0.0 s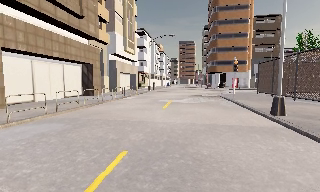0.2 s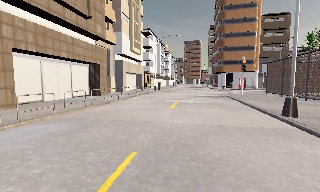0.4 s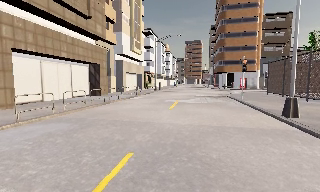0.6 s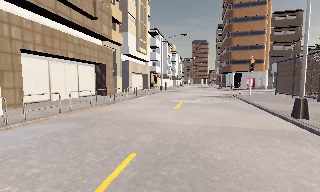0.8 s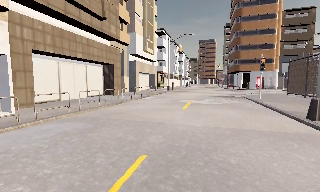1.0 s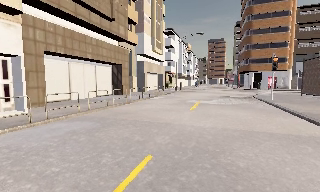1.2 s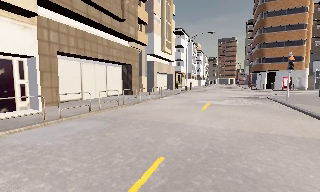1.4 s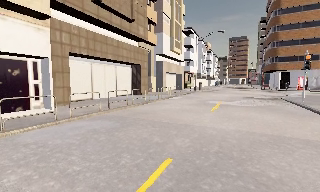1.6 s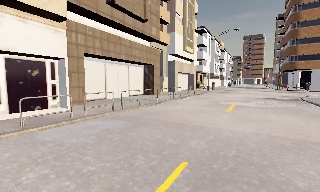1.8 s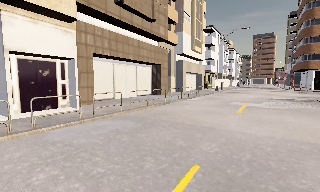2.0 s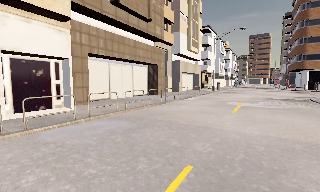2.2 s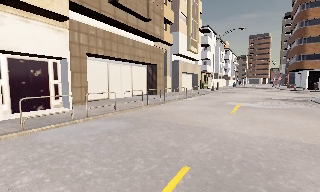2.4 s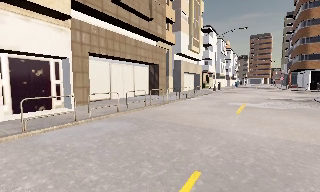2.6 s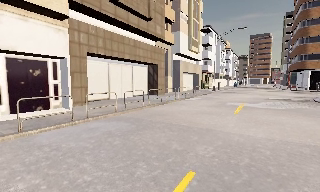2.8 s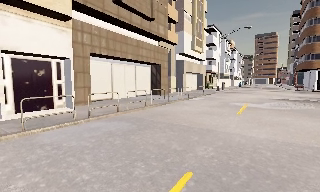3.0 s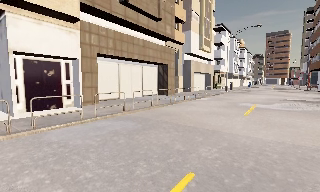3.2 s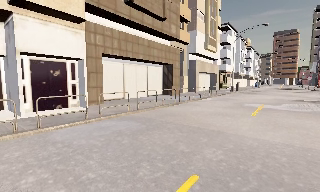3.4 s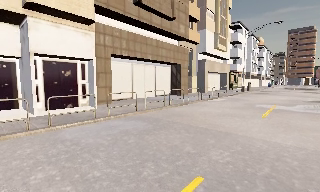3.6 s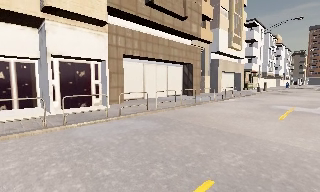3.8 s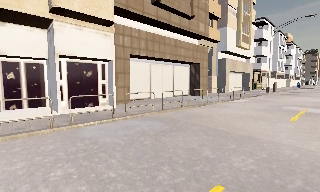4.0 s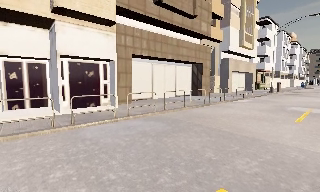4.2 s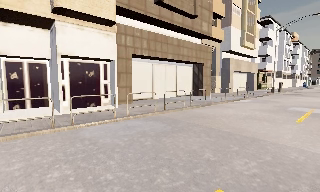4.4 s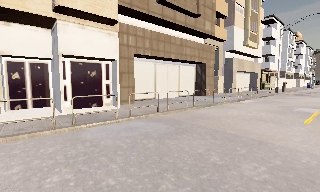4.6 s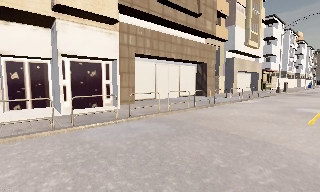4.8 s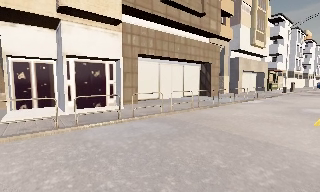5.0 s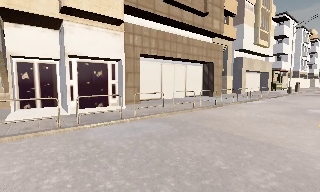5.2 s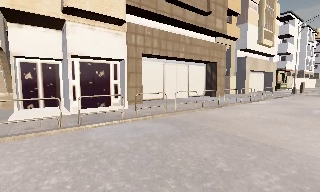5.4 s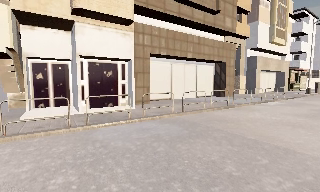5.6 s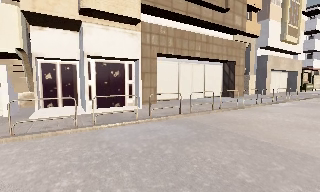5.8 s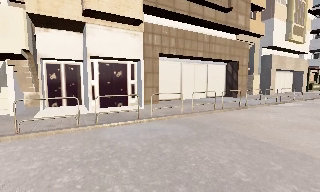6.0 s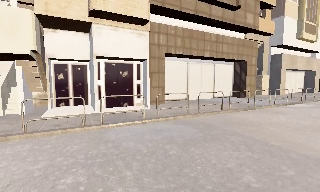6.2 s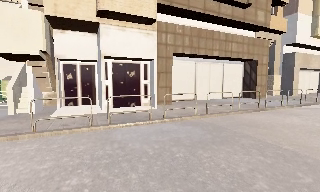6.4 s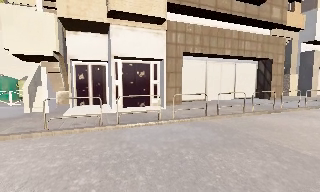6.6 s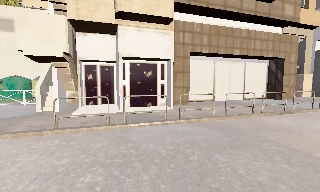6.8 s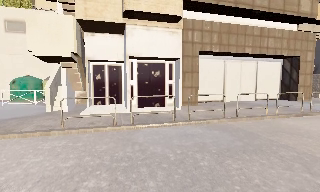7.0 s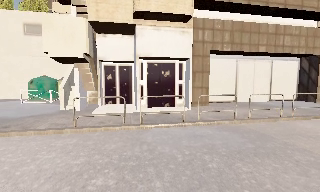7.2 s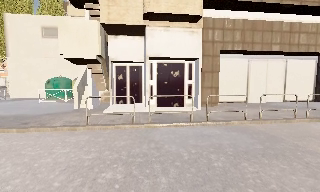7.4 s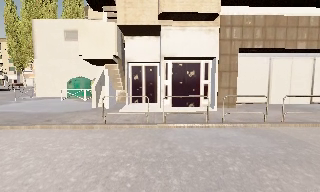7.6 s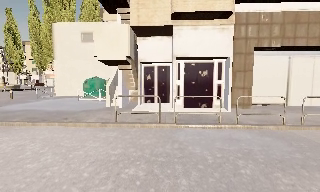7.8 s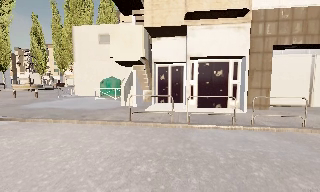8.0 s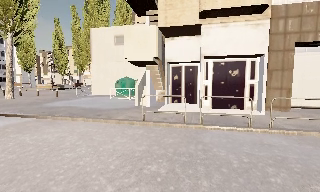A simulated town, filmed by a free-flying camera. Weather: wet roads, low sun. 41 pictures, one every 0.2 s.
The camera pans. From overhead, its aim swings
counterclockwise.
The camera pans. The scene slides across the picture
to the right.
0.0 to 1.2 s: The scene slides to the right, as the camera pans about 15 degrees to its left.
1.2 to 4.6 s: The camera pans to its left, which is counterclockwise from overhead, by about 25 degrees. It travels forward, about 1 m, so what stands in front looms larger.
4.6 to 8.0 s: The camera swings to its left by about 55 degrees, and the scene slides to the right. It travels to its right, about 1 m.
The film runs forward here.
